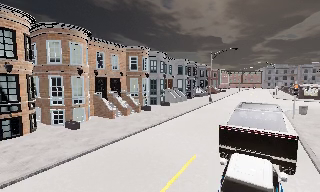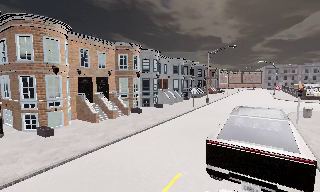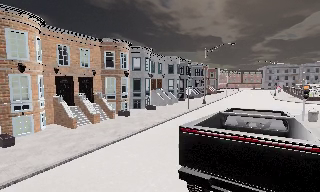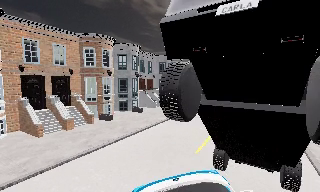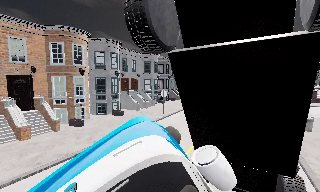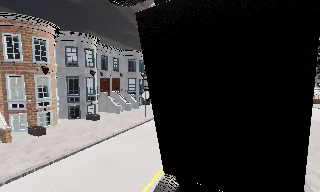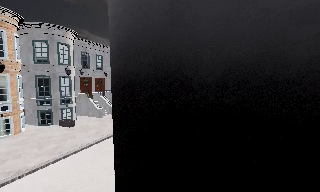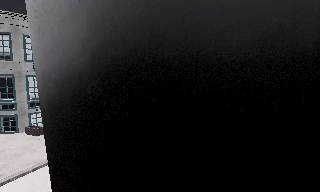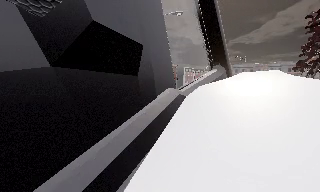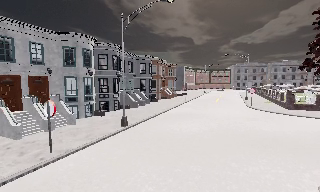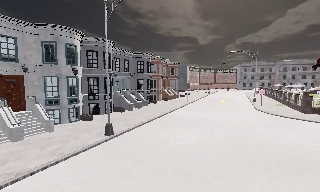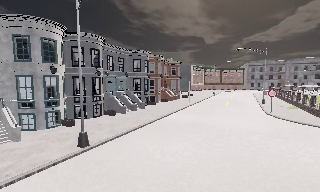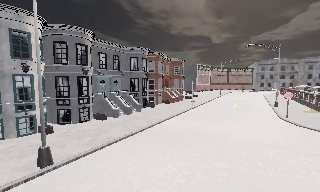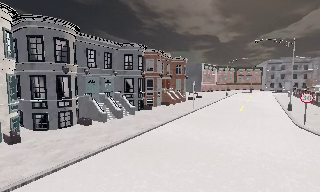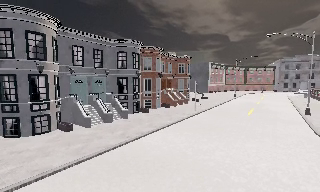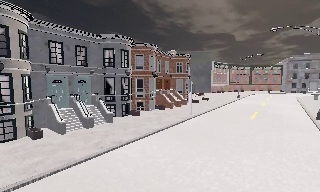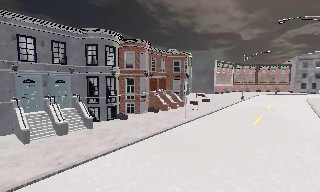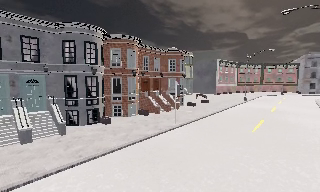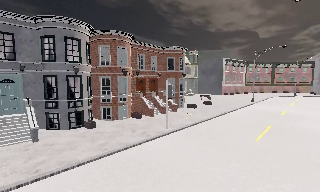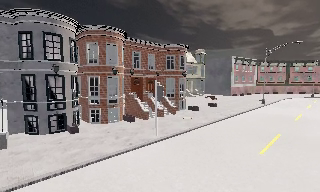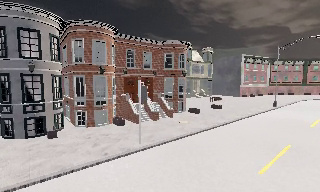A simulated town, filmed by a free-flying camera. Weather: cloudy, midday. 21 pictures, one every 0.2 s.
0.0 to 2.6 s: The camera travels forward and to its right, about 25 m, so what stands in front looms larger.
2.6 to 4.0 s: The camera pans to its left, which is counterclockwise from overhead, by about 20 degrees. It travels forward and to its right, about 13 m, so what stands in front looms larger.
The film runs forward here.
